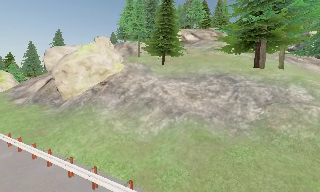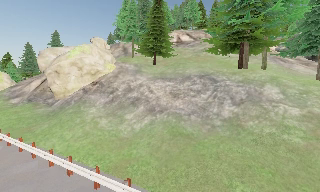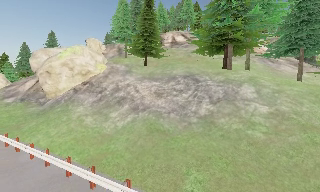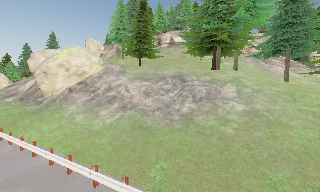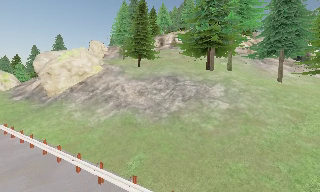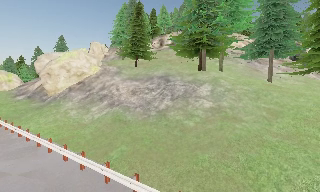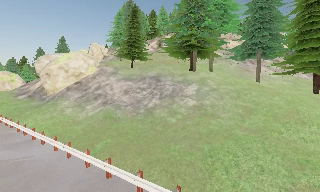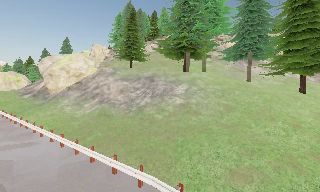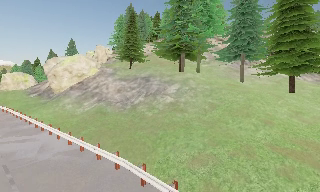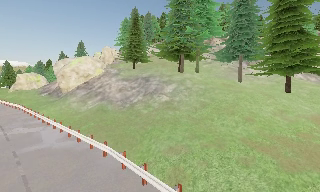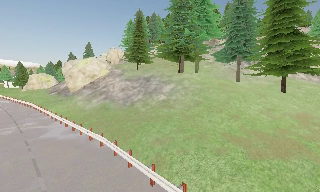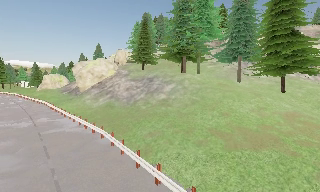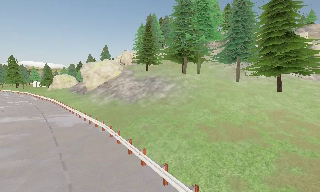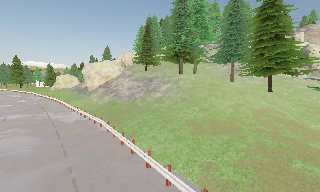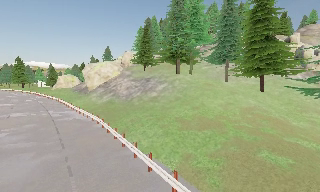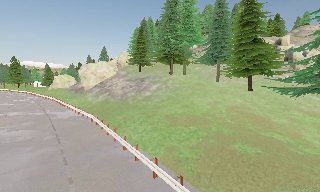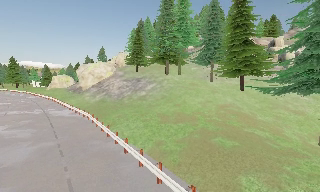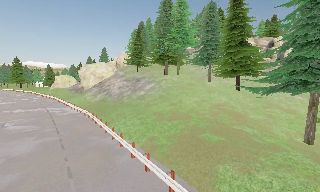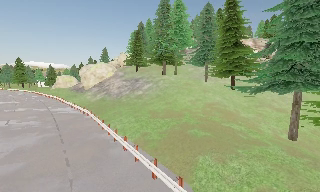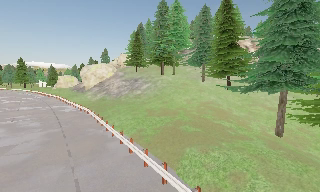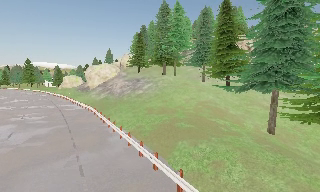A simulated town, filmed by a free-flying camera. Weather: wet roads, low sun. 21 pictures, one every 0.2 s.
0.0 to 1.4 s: The camera travels to its right and backward, about 11 m, so close, fixed things drift to the left.
1.4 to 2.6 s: The camera pans to its left, which is counterclockwise from overhead, by about 15 degrees. It travels backward and to its right, about 9 m, so what stands in front gets smaller.
2.6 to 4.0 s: The camera travels backward and to its right, about 7 m, so what stands in front gets smaller.
The film runs backward here.
